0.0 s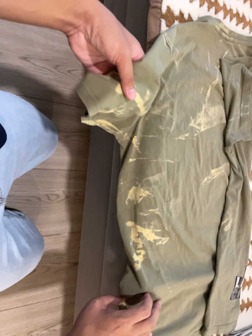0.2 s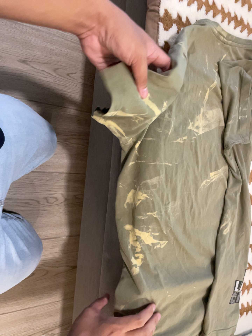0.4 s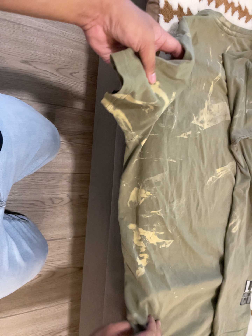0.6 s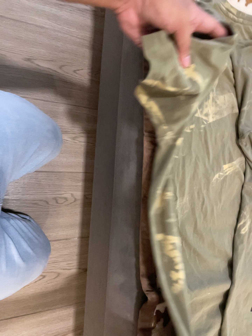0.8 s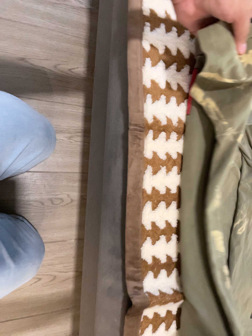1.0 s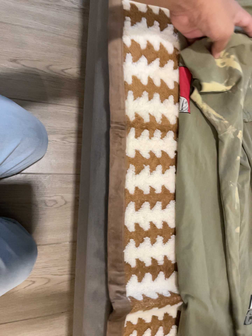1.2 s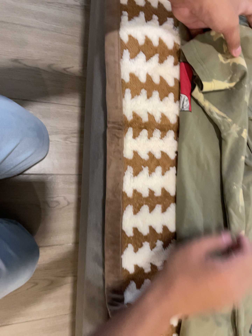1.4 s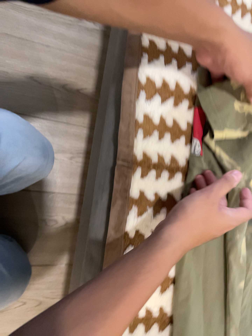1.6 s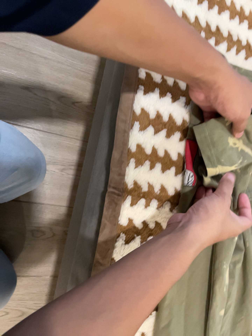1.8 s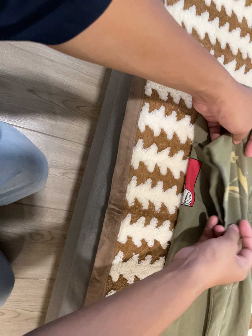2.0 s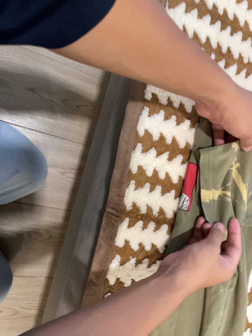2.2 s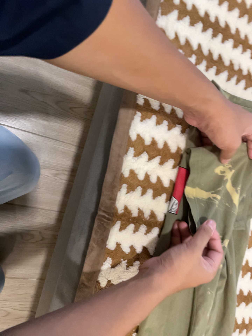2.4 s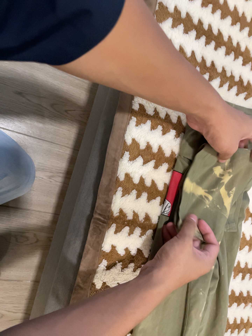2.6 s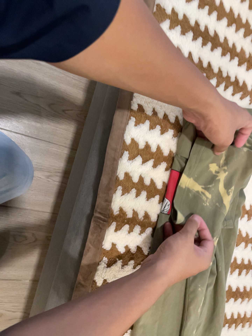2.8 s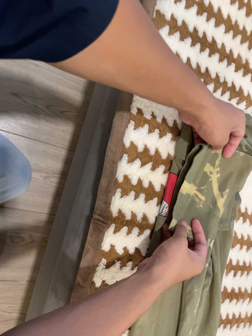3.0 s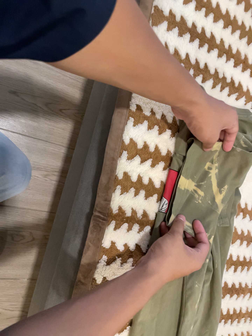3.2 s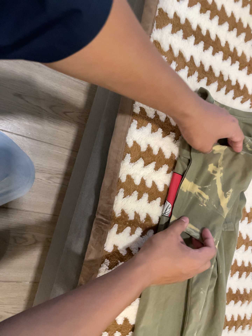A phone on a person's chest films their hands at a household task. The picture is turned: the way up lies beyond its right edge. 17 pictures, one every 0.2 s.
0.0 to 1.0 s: The camera pans to its left by about 10 degrees. It travels to its right and forward, about 16 cm.
1.0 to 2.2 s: The camera travels toward the top of its view, about 14 cm, so close, fixed things drift downward. It rolls about its line of sight by about 15 degrees, and the scene rotates clockwise.
2.2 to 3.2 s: The camera shifts only a little, or ends up much as it began.
The film runs forward here.
